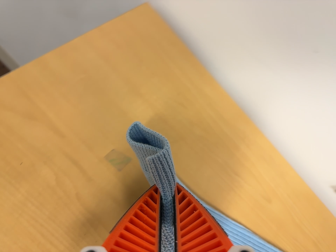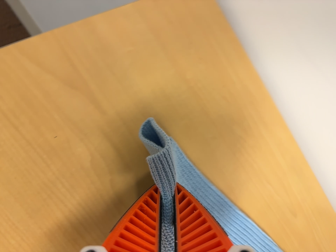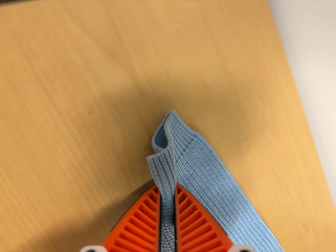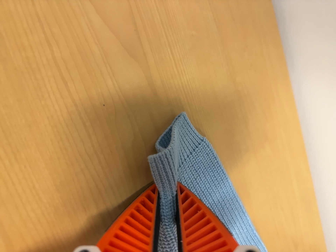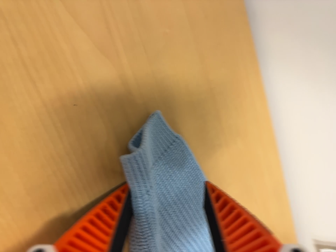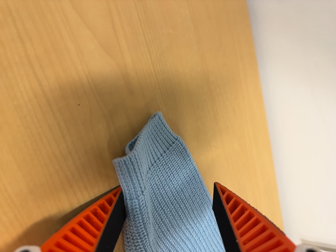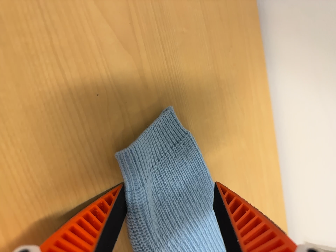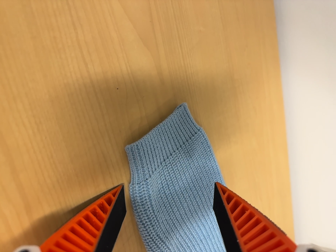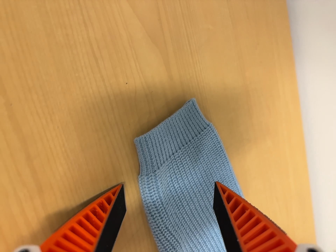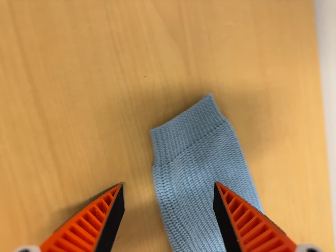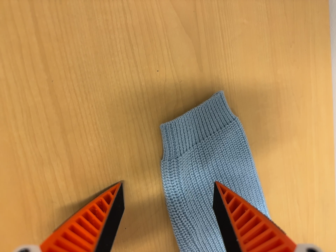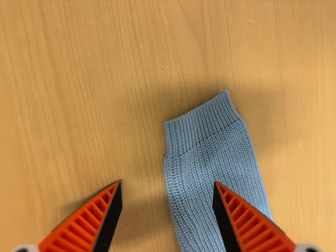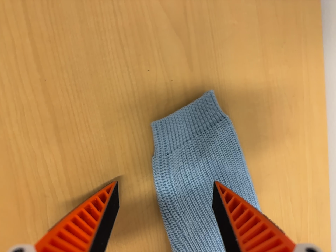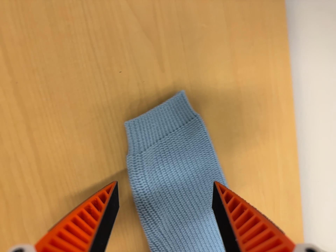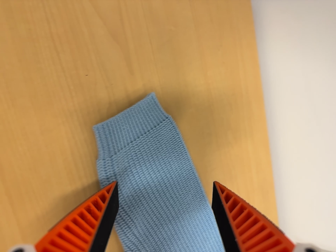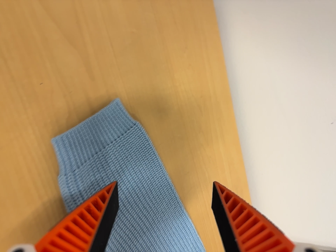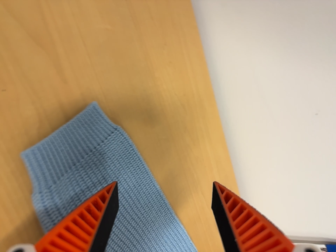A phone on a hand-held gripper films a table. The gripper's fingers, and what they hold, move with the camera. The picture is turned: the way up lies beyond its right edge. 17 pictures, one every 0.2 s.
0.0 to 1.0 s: The camera pans to its right by about 10 degrees. It travels to its left and forward, about 14 cm. It rolls about its line of sight by about 25 degrees, and the scene rotates clockwise.
1.0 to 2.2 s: The scene slides to the right, as the camera pans about 15 degrees to its left. It rolls about its line of sight by about 10 degrees, and the scene rotates clockwise.
2.2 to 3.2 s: The camera pans to its right by about 20 degrees. It rolls about its line of sight by about 15 degrees, and the scene rotates counterclockwise.
The film runs backward here.
